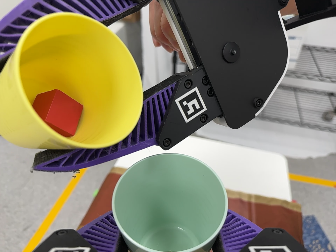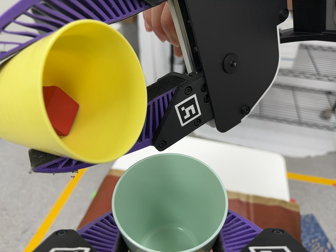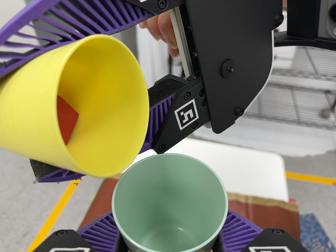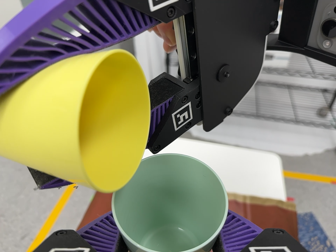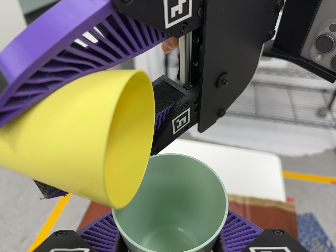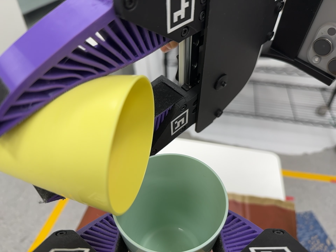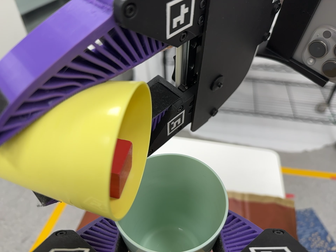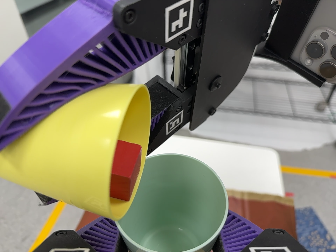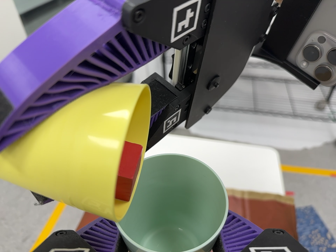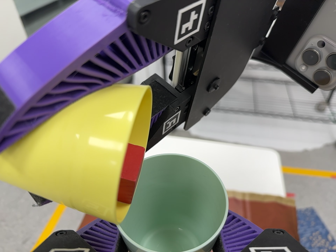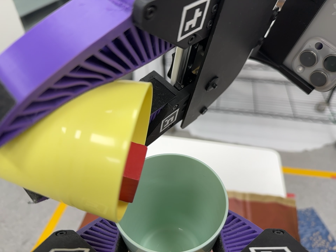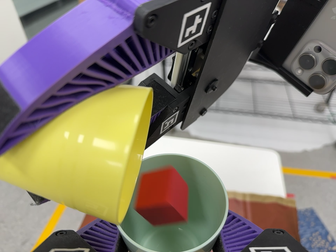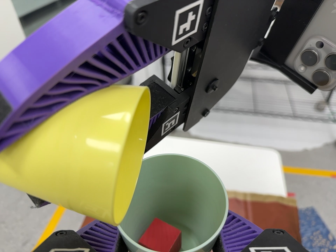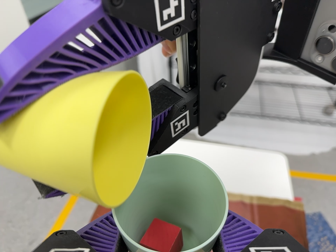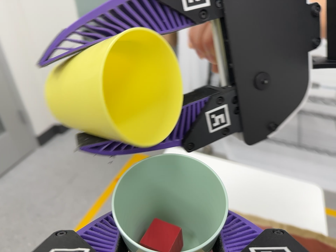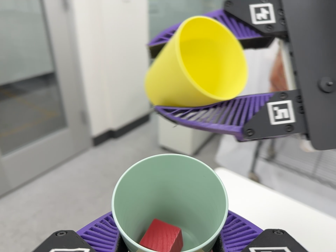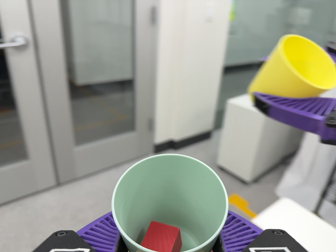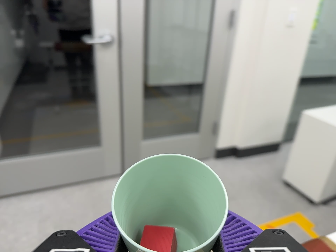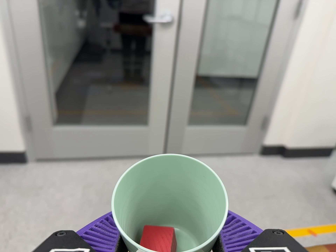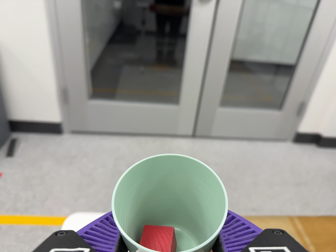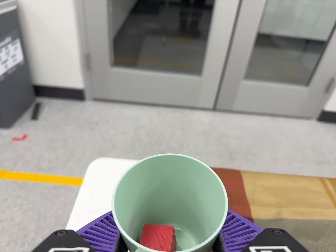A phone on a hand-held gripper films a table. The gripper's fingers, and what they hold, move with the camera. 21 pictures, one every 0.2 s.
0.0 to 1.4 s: The camera shifts only a little, or ends up much as it began.
1.4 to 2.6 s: The camera keeps its place and its aim.
2.6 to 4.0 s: The camera pans to its left by about 65 degrees. It travels toward the bottom of its view and to its left, about 26 cm, so close, fixed things drift upward. It rolls about its line of sight by about 45 degrees, and the scene rotates clockwise.
The film runs forward here.
